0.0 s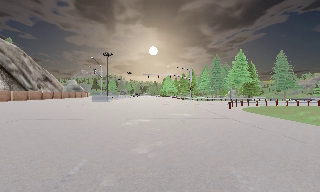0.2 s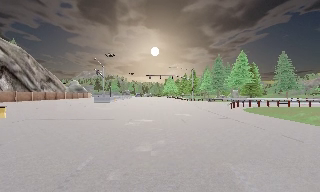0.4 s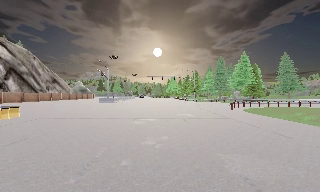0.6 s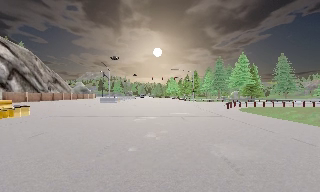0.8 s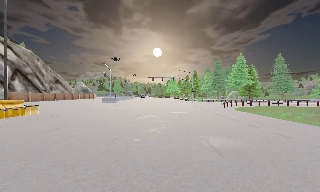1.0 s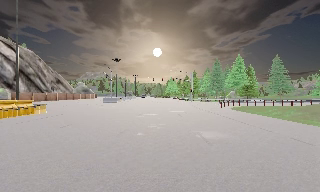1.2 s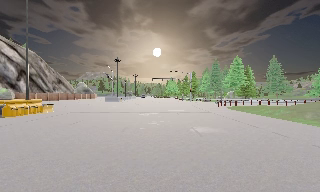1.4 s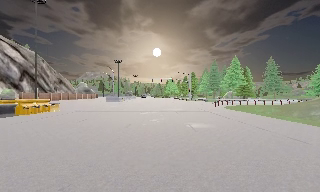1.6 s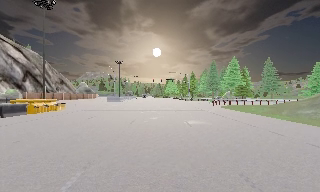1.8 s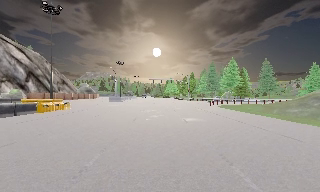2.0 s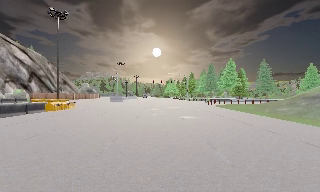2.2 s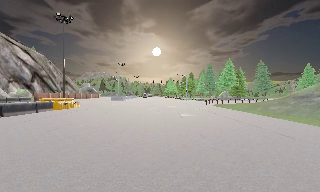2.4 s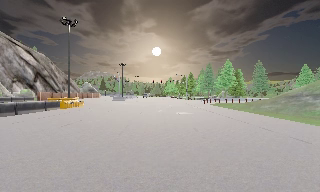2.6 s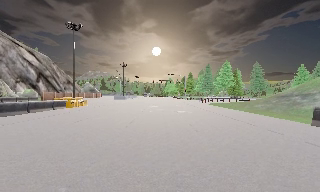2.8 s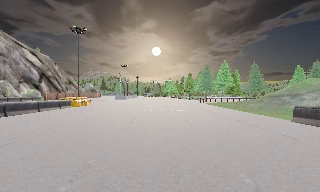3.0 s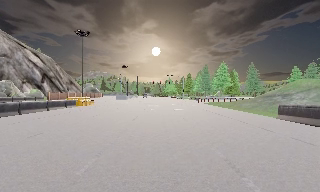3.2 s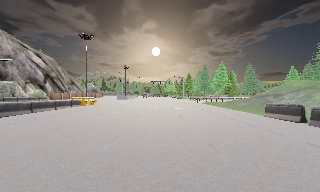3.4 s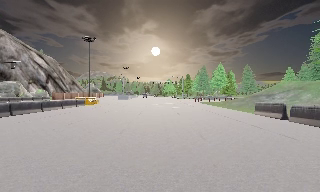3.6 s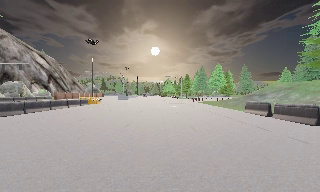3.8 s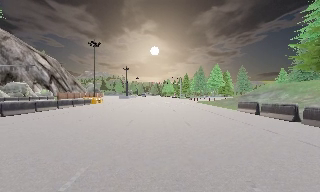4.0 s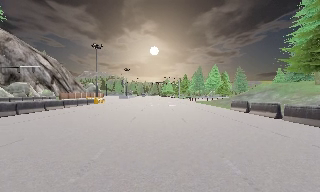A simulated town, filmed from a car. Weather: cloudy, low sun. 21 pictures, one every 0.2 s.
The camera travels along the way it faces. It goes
backward.
0.0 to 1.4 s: The camera travels backward, about 6 m, so what stands in front gets smaller. It gains speed.
1.4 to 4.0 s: The camera travels backward, about 17 m, so what stands in front gets smaller.
The film runs backward here.
